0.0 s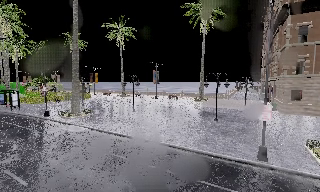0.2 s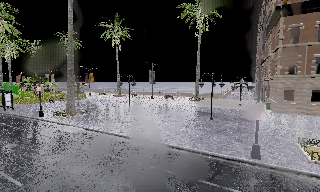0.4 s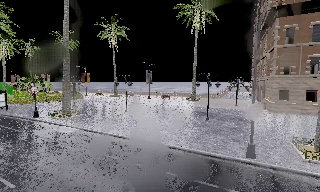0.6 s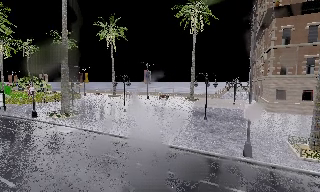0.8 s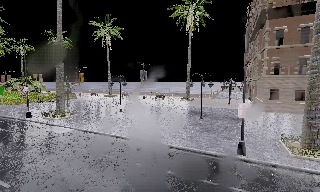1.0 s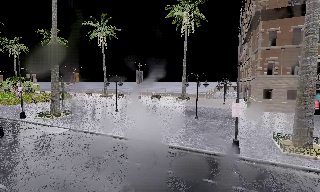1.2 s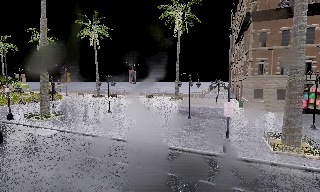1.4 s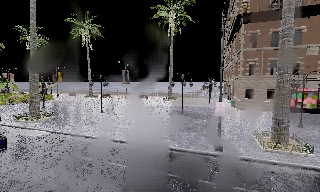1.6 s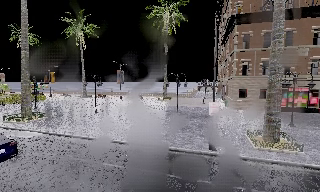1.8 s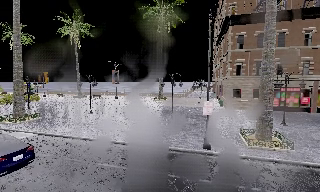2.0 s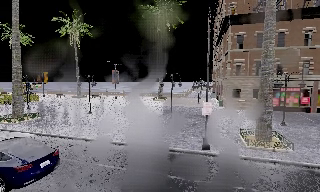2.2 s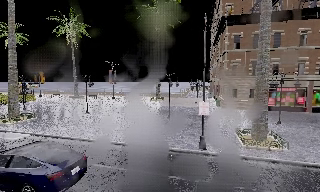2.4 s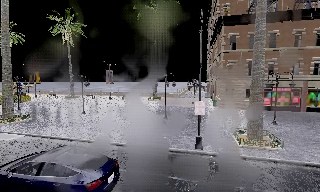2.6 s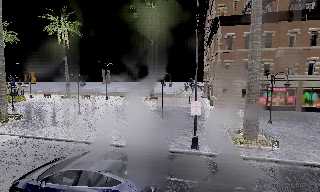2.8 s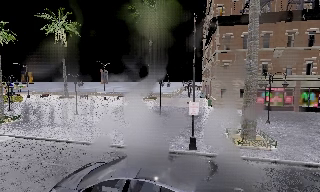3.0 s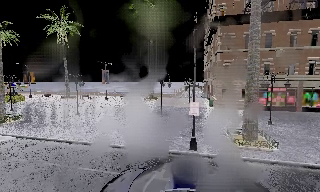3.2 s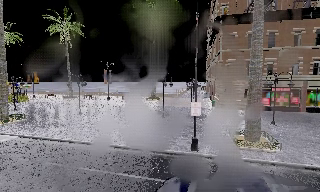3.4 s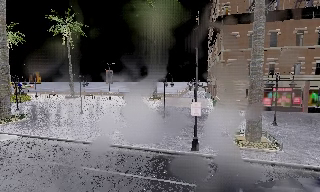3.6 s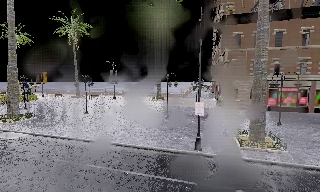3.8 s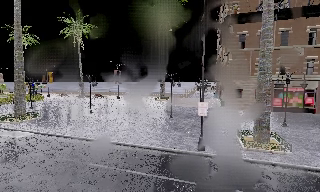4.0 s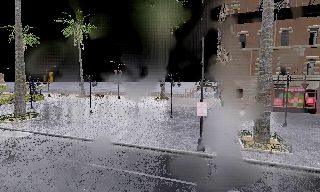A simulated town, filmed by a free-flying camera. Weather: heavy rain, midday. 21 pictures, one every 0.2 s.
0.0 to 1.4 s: The camera pans to its right, which is clockwise from overhead, by about 10 degrees.
1.4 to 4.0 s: The camera travels to its right, about 1 m, so close, fixed things drift to the left.
The film runs backward here.
